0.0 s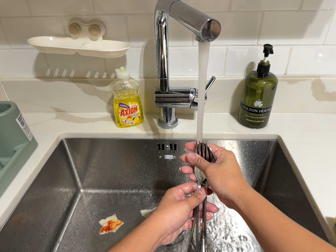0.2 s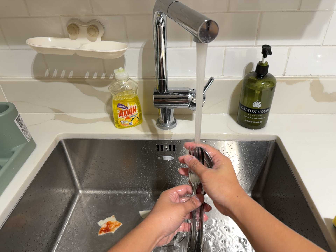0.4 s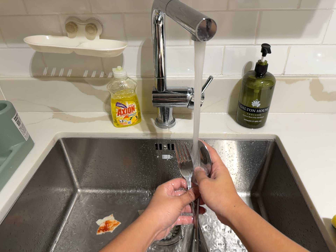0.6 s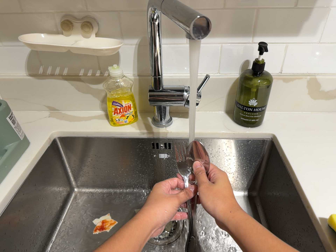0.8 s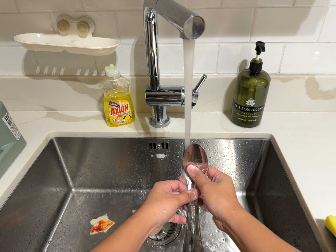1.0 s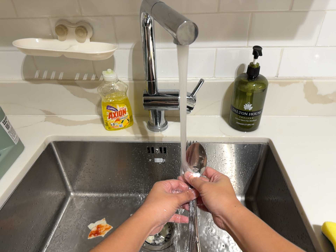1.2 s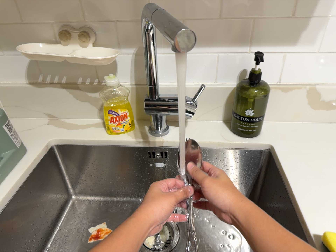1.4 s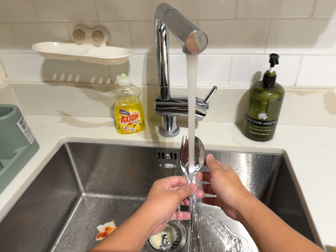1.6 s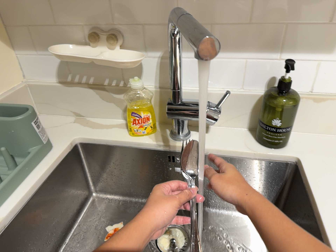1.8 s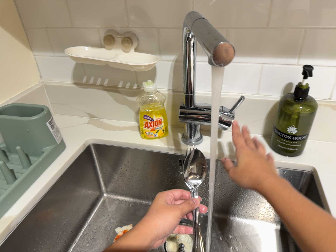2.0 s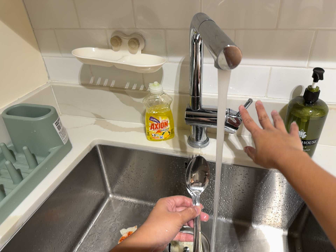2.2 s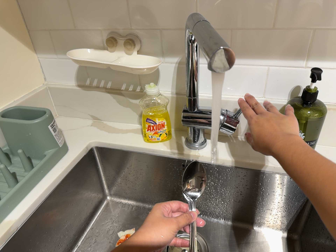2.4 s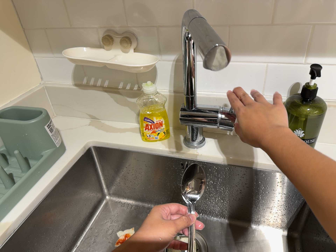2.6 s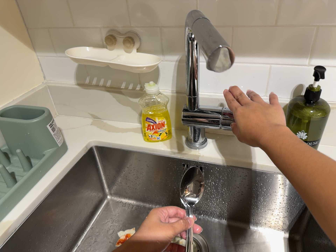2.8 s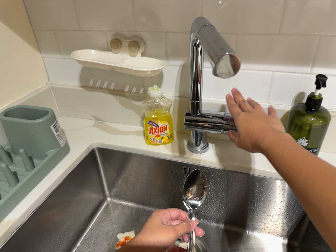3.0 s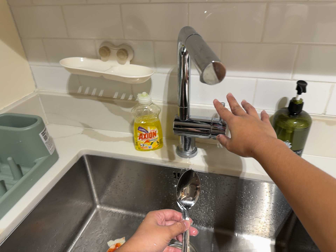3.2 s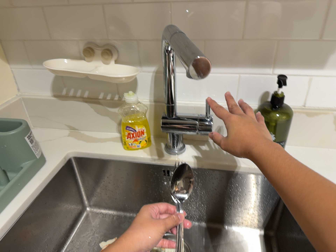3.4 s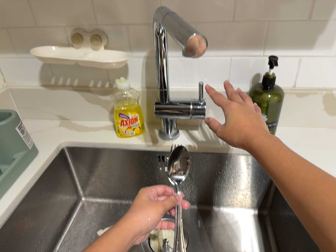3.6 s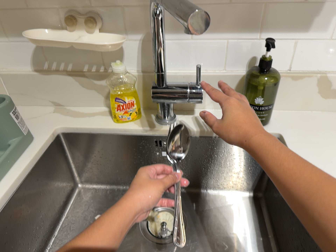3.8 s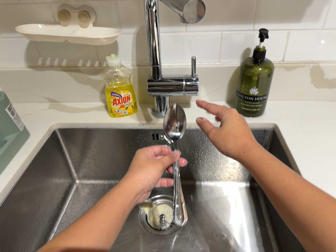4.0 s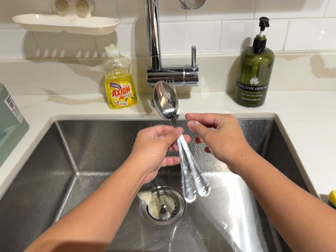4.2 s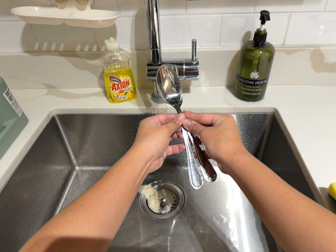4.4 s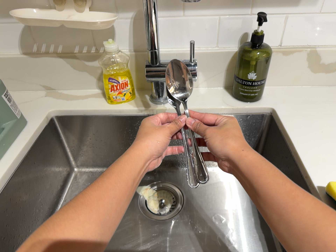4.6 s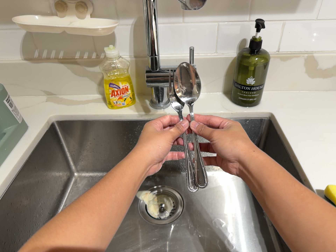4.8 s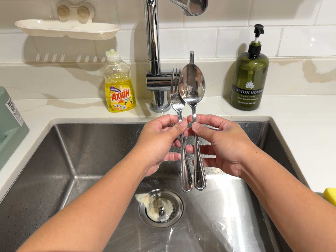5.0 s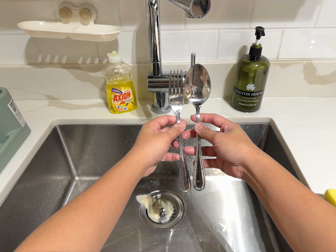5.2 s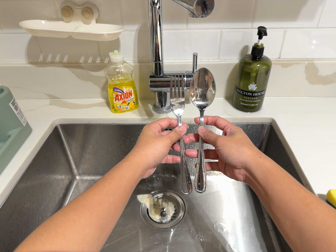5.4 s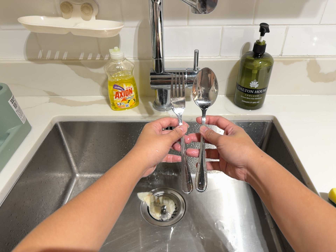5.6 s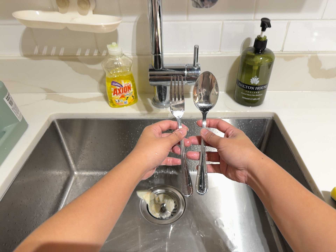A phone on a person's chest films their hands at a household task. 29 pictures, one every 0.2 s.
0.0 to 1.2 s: The camera shifts only a little, or ends up much as it began.
1.2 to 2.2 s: The scene slides to the right, as the camera pans about 10 degrees to its left.
2.2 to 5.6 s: The camera pans to its right by about 15 degrees. It travels to its left and toward the bottom of its view, about 9 cm.
The film runs backward here.
